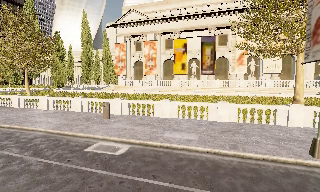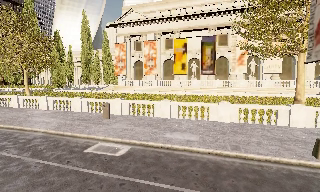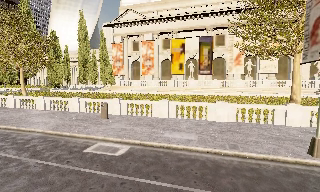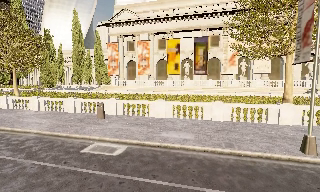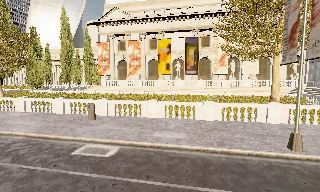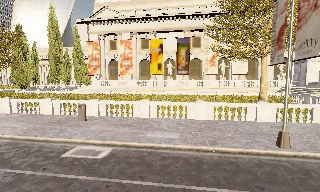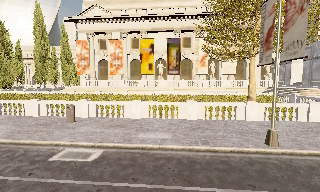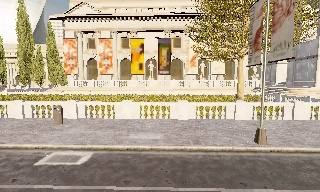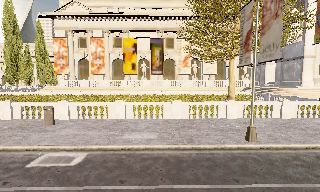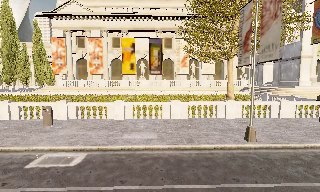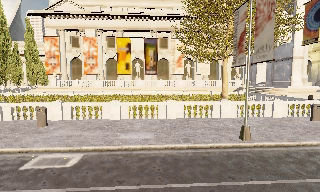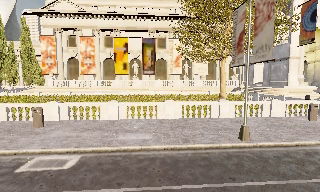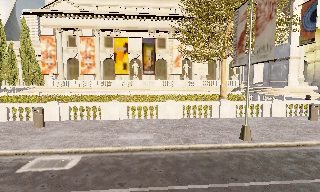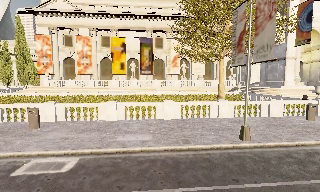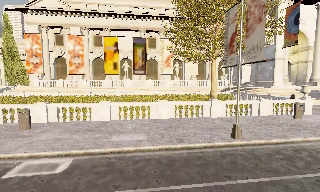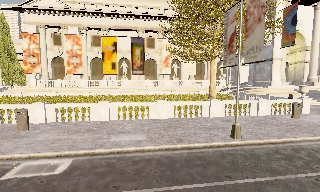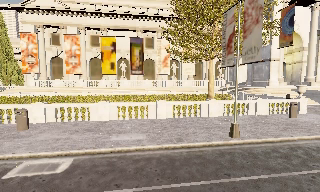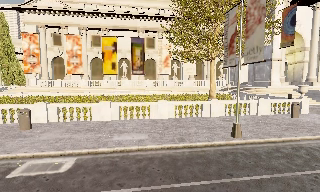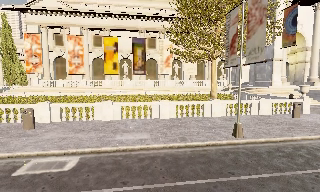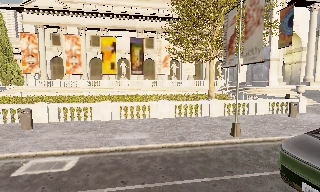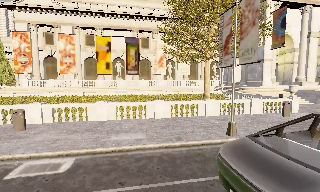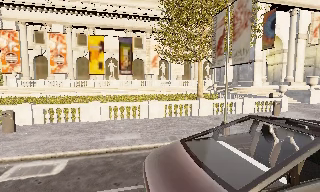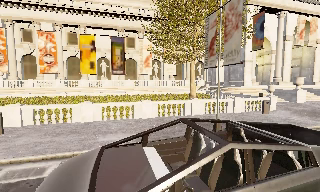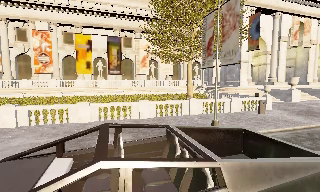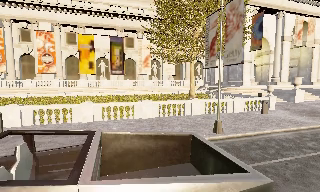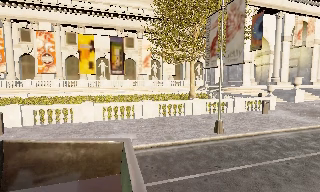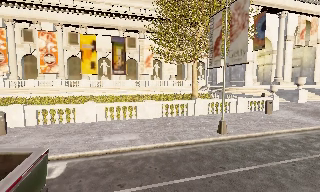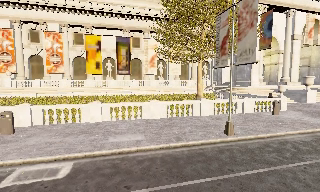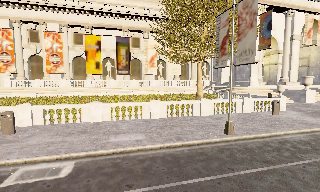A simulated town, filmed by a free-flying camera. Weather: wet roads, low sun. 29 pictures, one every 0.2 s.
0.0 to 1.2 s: The scene slides to the left, as the camera pans about 10 degrees to its right.
1.2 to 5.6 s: The camera pans to its right, which is clockwise from overhead, by about 20 degrees. It travels to its left, about 1.5 m.
The film runs forward here.
